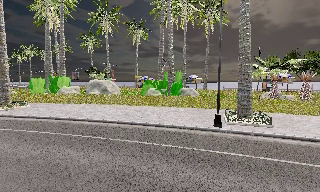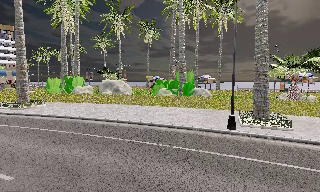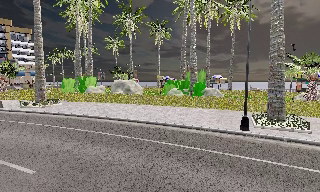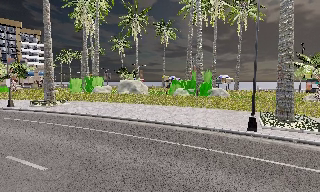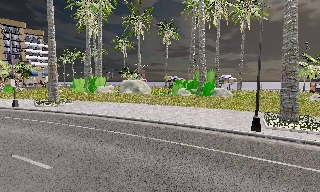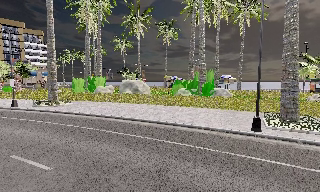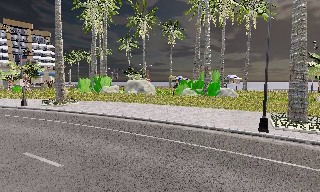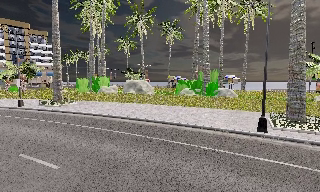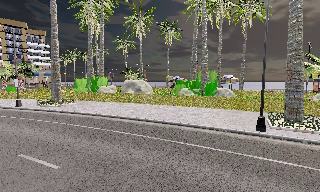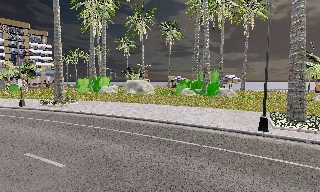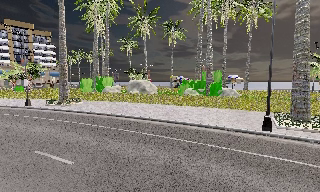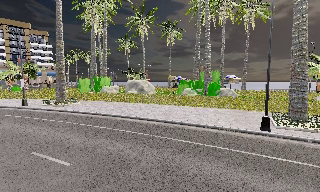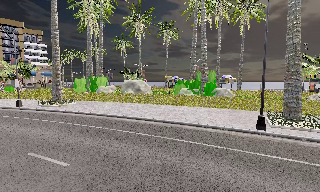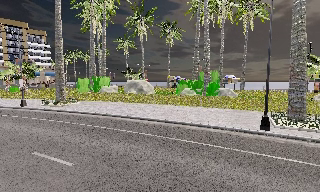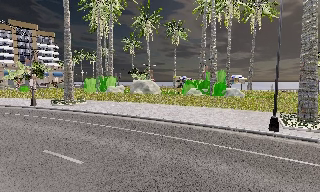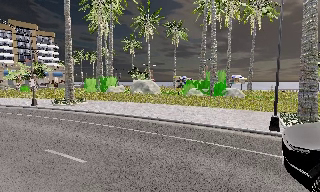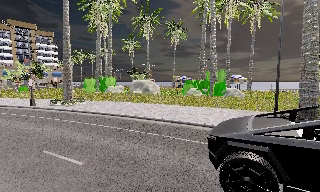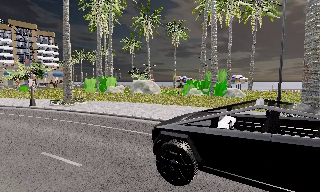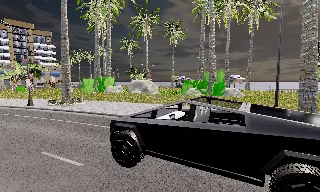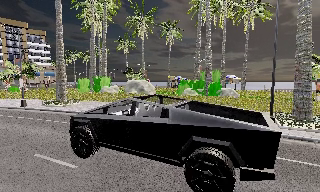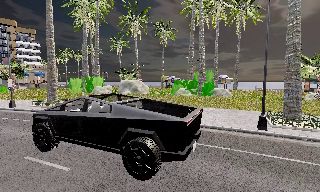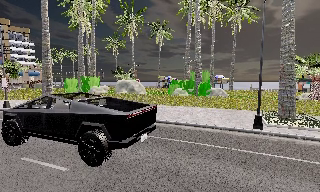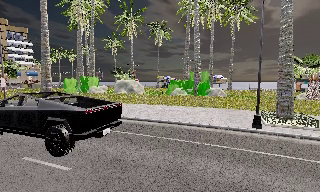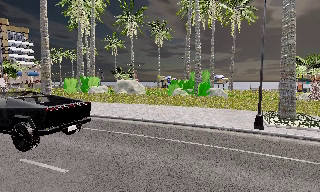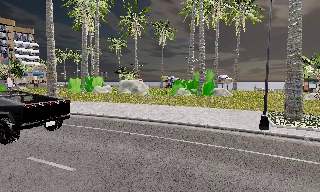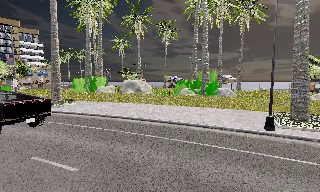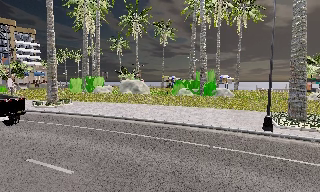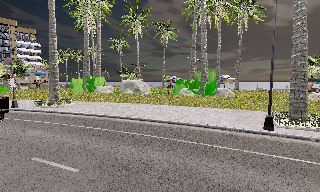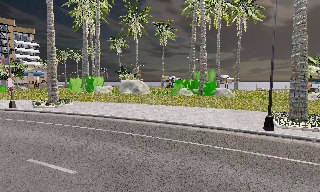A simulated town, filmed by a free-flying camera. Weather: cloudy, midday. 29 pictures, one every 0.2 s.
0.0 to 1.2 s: The camera swings to its left by about 10 degrees, and the scene slides to the right.
1.2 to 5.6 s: The camera travels to its left, about 1 m.
The film runs forward here.
